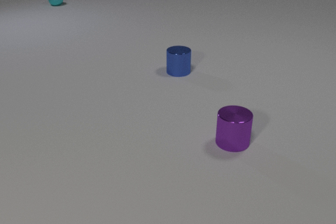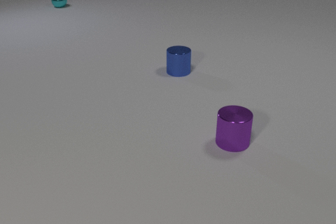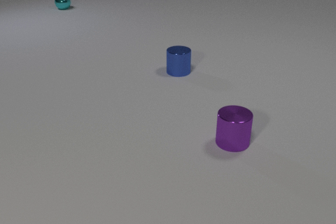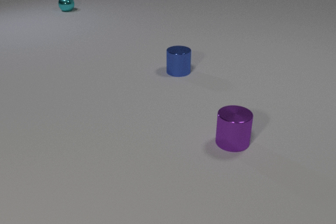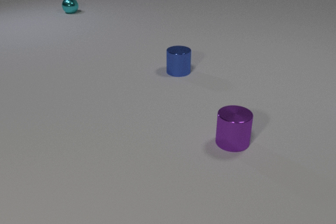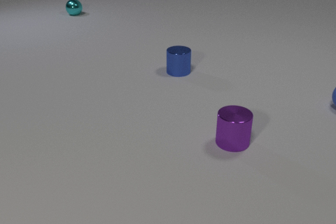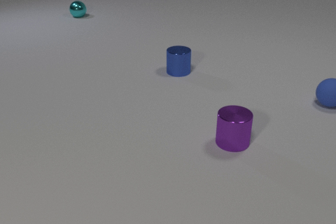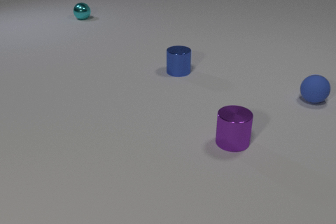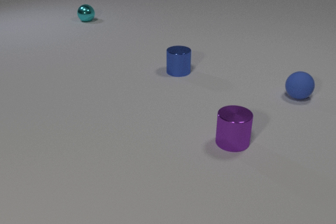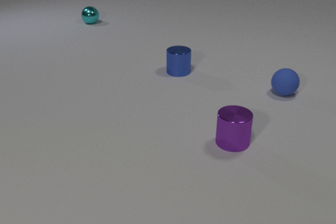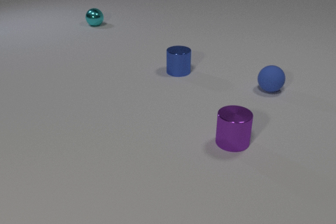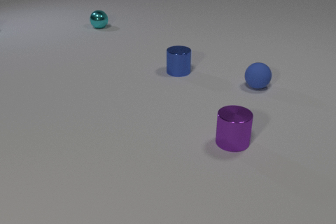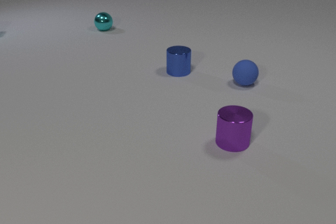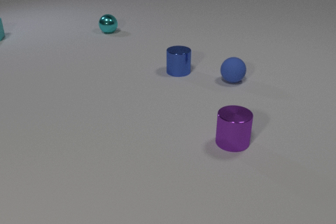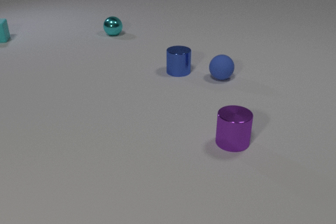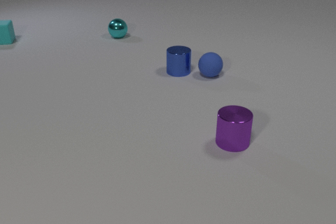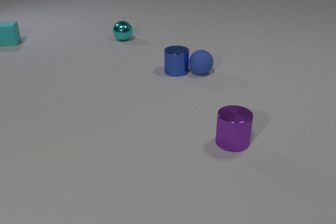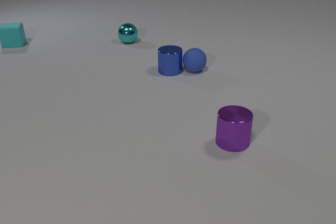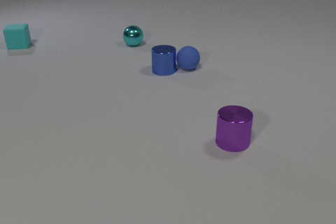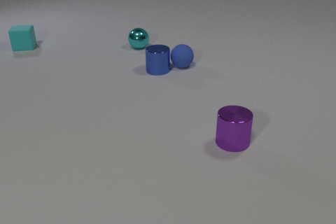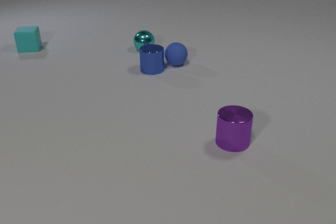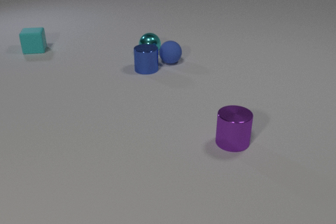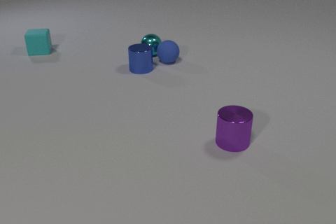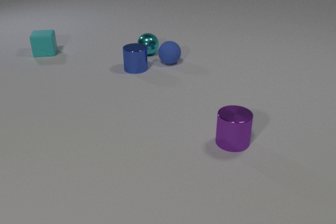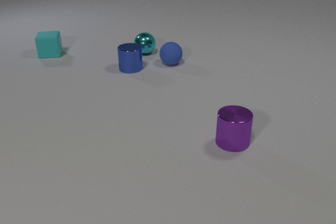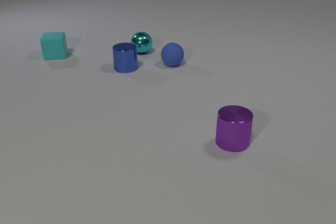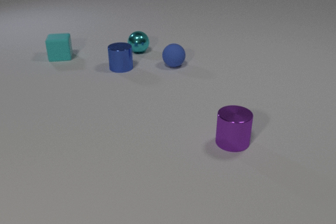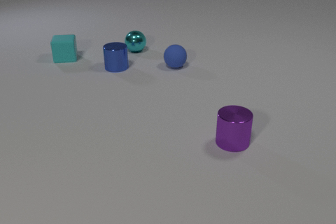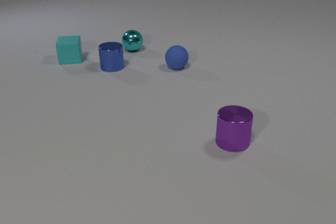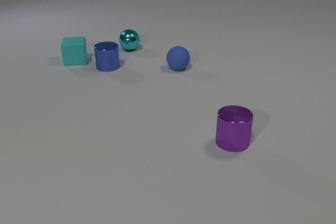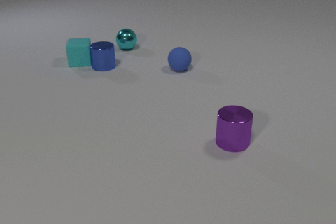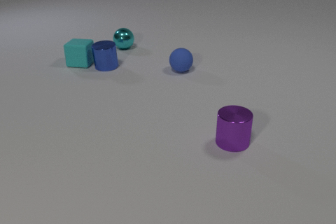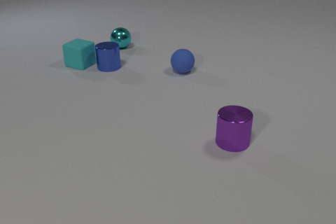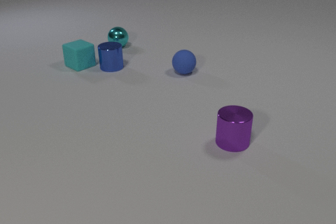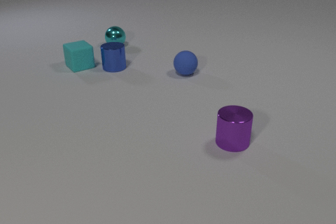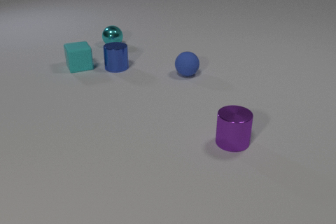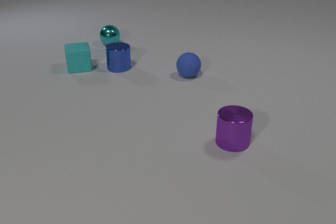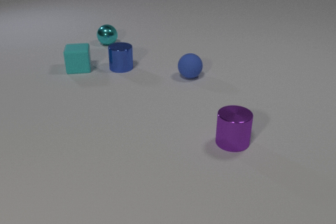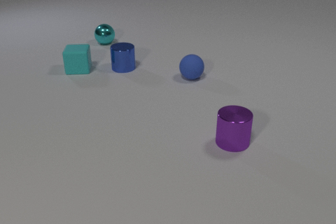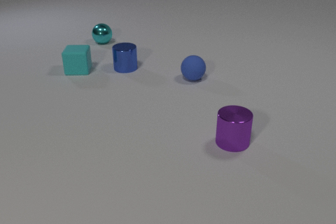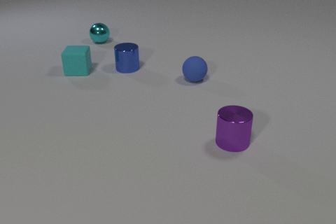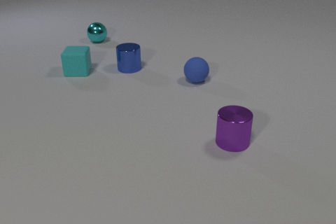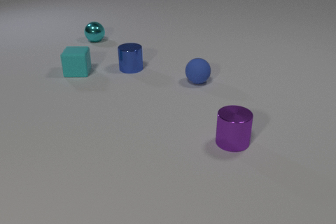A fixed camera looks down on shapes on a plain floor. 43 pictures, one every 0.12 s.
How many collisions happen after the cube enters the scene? 3.
What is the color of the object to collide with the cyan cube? blue.
How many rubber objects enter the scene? 2.
0.00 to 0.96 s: The blue rubber sphere comes in at the right edge, rolls to the left. The cyan metal sphere rolls toward the camera and to the right.
0.96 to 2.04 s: The blue rubber sphere rolls to the left and away from the camera. The blue metal cylinder slides to the left. The cyan rubber cube comes in at the left edge, slides toward the camera and to the right. The cyan metal sphere rolls toward the camera and to the right. The blue rubber sphere and the blue metal cylinder collide.
2.04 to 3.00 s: The blue rubber sphere rolls to the left and away from the camera. The blue metal cylinder slides to the left. The cyan rubber cube slides toward the camera and to the right. The cyan metal sphere rolls toward the camera and to the right. The blue rubber sphere and the cyan metal sphere collide.
3.00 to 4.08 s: The blue rubber sphere rolls toward the camera and to the right. The blue metal cylinder slides to the left. The cyan rubber cube slides toward the camera and to the right, spins clockwise seen from above by about 60 degrees, its near face sliding to the left. The cyan metal sphere rolls to the left and away from the camera. The blue metal cylinder and the cyan rubber cube collide.
4.08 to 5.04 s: The blue rubber sphere rolls toward the camera and to the right. The blue metal cylinder slides to the right. The cyan rubber cube slides toward the camera, spins clockwise seen from above by about 30 degrees, its near face sliding to the left. The cyan metal sphere rolls to the left and away from the camera.
